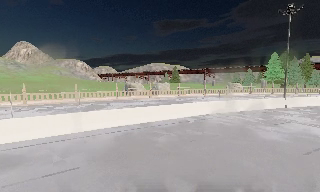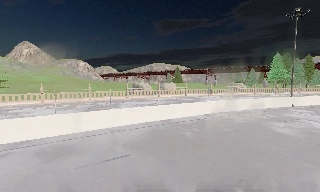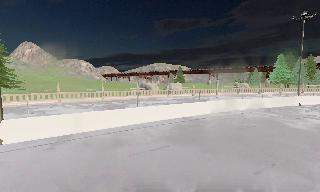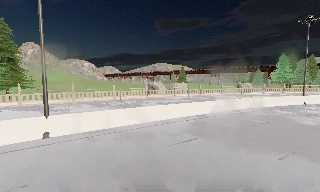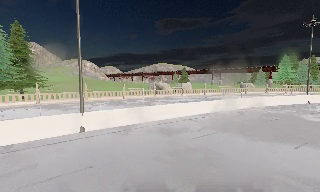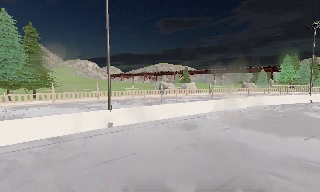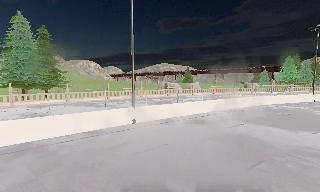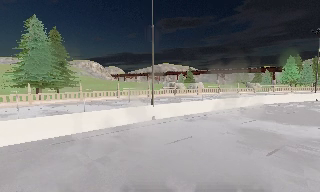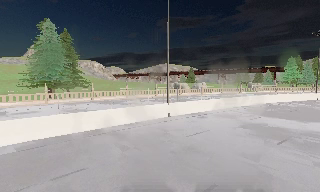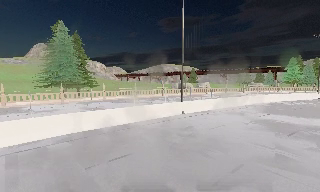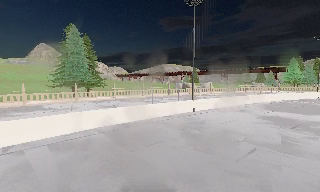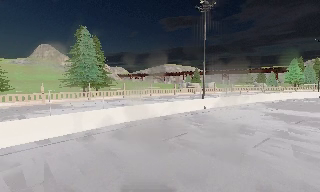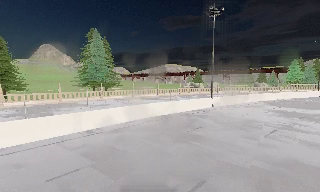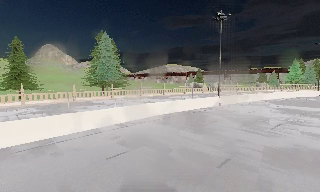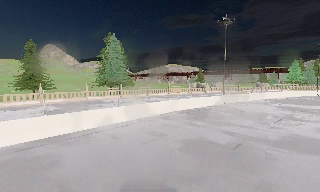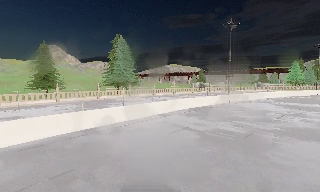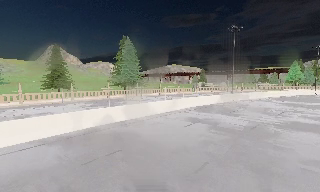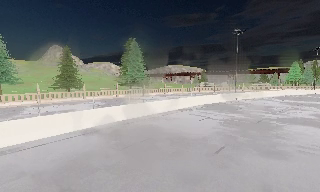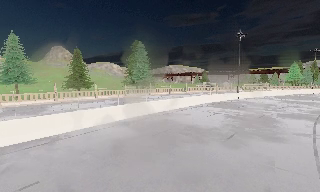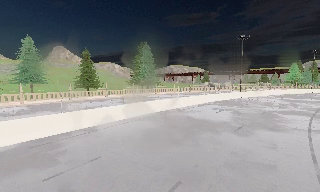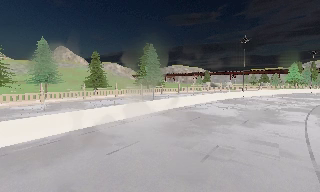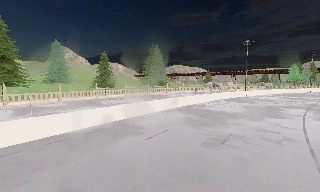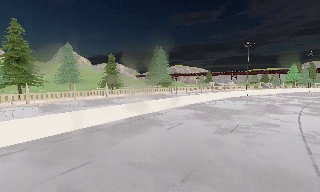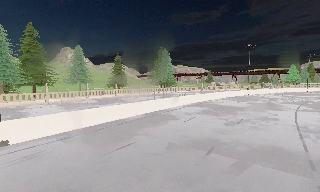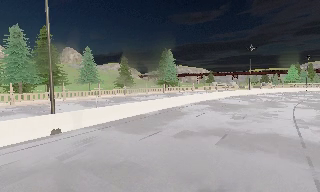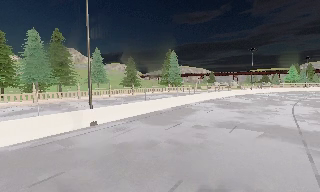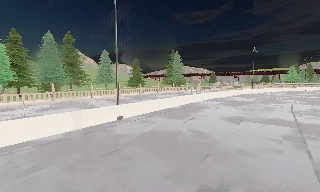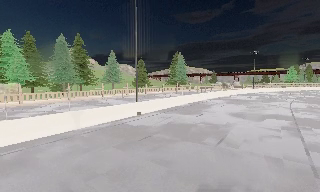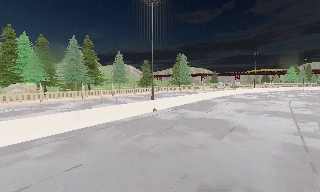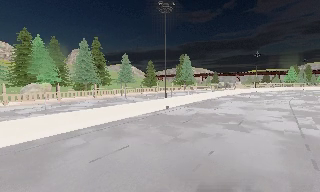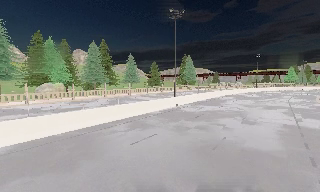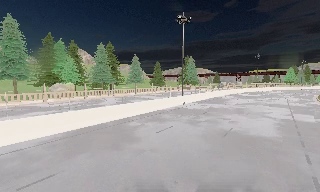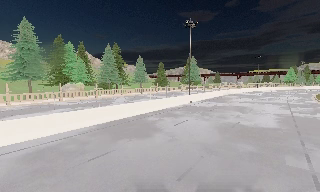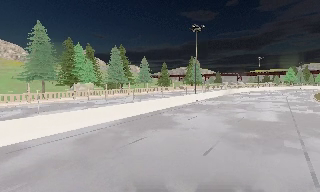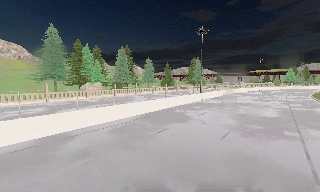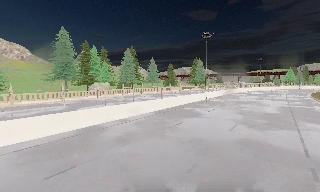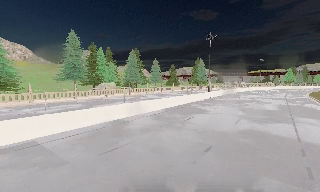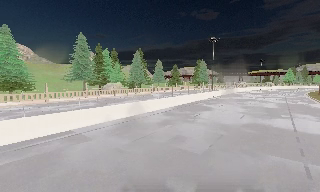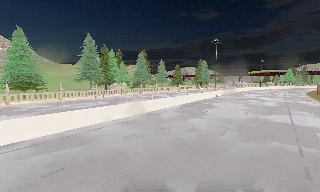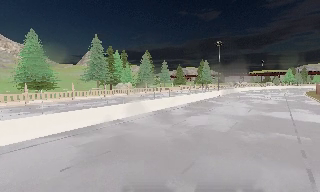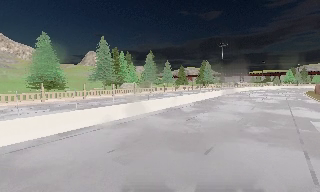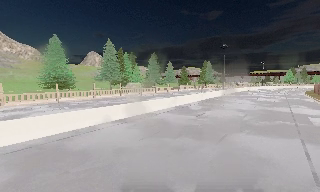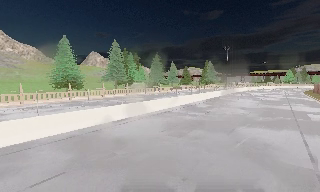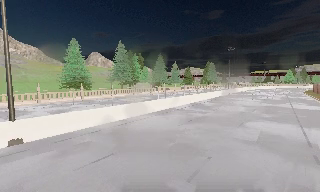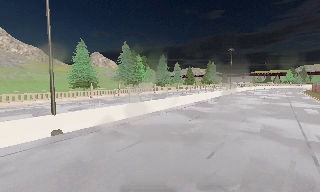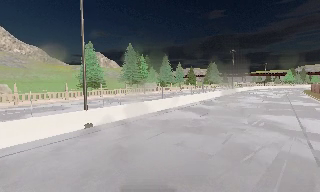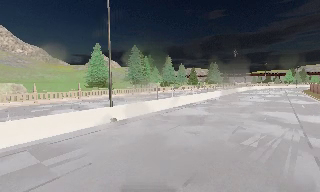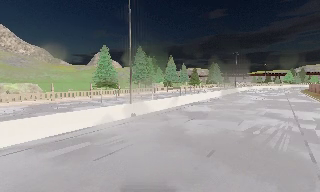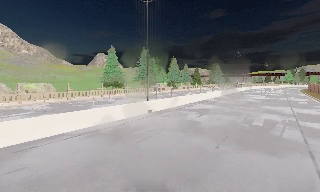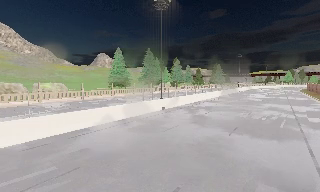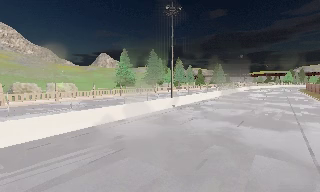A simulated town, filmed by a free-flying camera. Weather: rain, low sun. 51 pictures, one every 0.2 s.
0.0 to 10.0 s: The camera travels backward and to its left, about 105 m, so what stands in front gets smaller.
The film runs backward here.
